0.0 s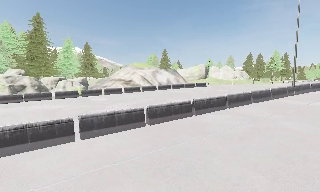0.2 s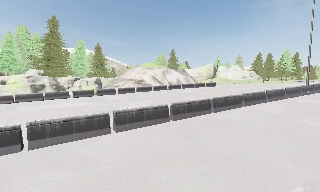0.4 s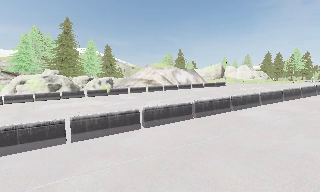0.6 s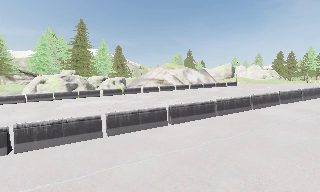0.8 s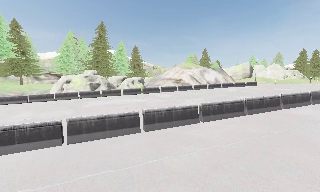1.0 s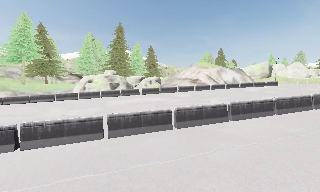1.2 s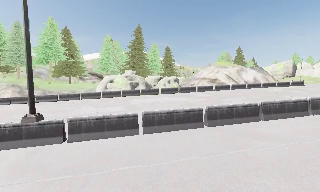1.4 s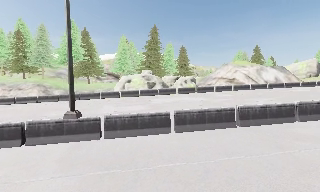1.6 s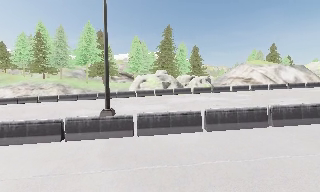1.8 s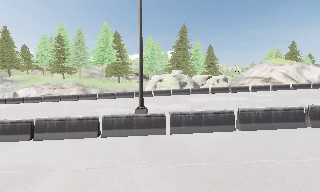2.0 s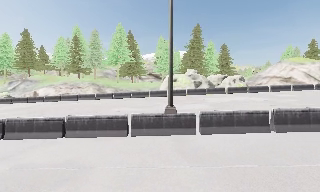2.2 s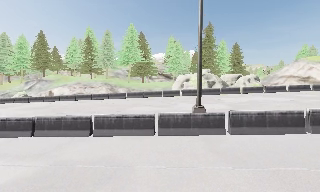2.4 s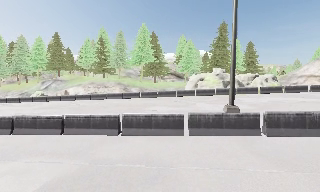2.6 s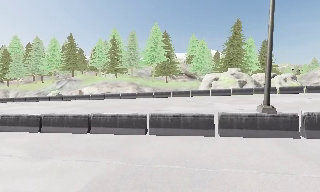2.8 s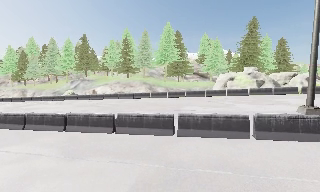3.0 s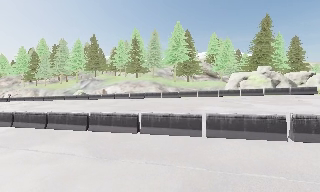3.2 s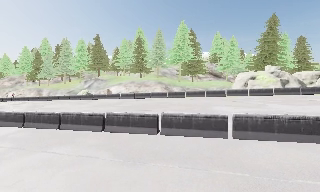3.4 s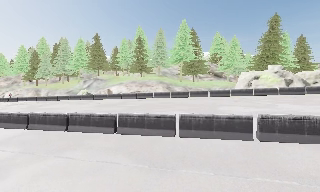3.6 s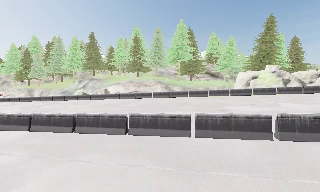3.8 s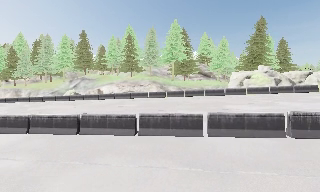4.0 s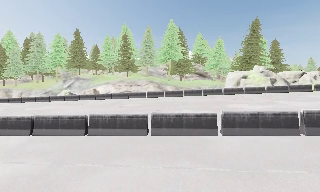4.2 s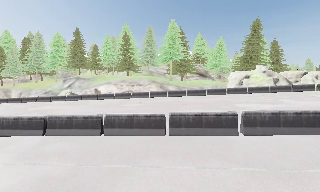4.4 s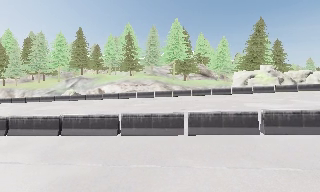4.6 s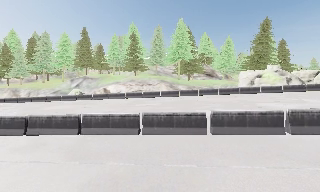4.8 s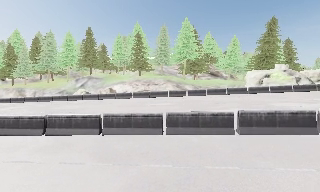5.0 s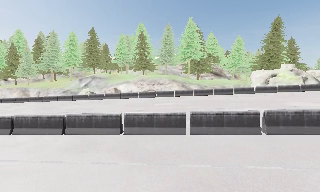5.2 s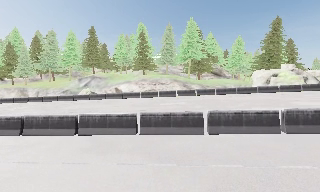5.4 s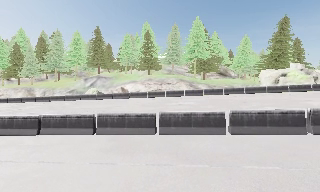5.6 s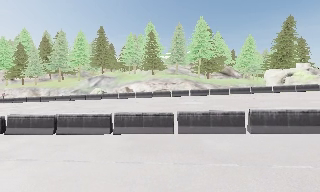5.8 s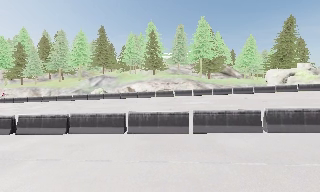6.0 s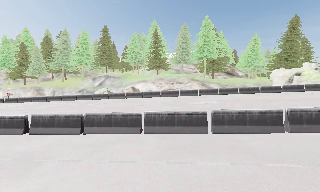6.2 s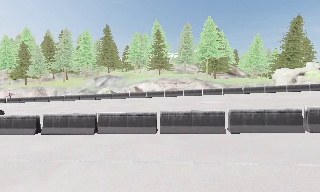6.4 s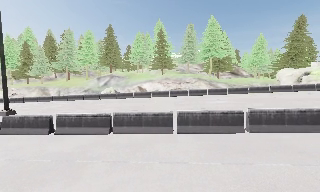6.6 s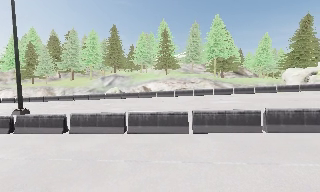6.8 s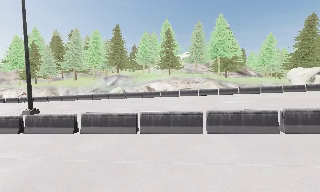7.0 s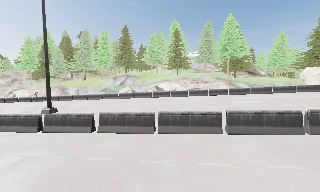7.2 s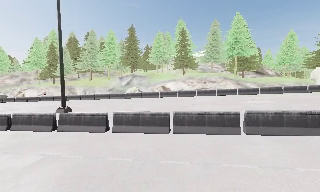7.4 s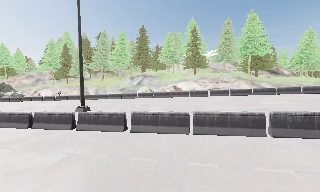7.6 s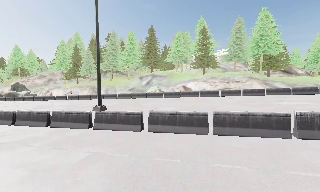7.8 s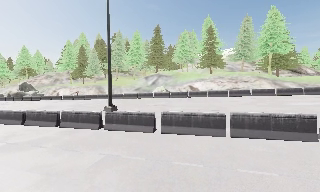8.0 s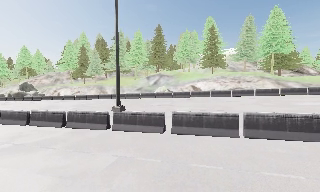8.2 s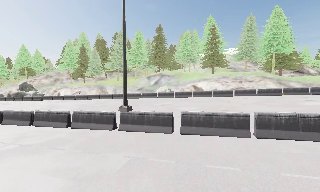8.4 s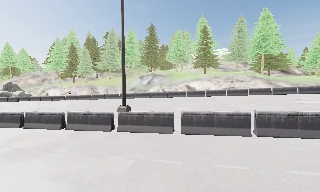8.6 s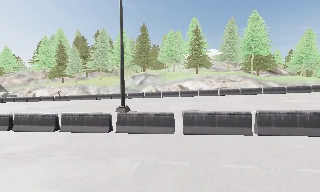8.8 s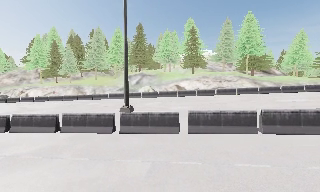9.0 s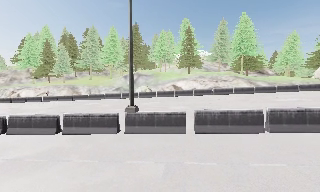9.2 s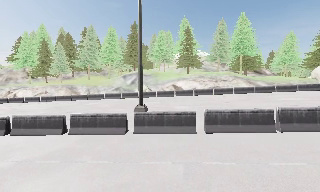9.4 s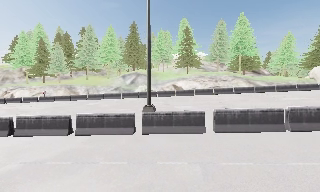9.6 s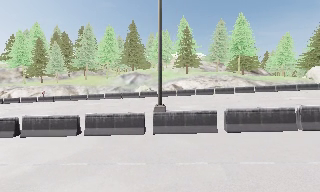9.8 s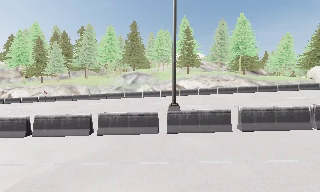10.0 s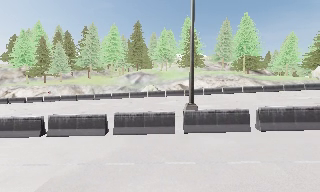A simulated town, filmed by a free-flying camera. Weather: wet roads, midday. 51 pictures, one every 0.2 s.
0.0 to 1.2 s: The camera swings to its left by about 20 degrees, and the scene slides to the right. It travels to its left and backward, about 7 m, so close, fixed things drift to the right.
1.2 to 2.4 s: The scene slides to the right, as the camera pans about 20 degrees to its left. It travels to its left, about 6 m, so close, fixed things drift to the right.
2.4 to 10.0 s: The camera travels to its left, about 30 m, so close, fixed things drift to the right. It loses speed.
The film runs backward here.
